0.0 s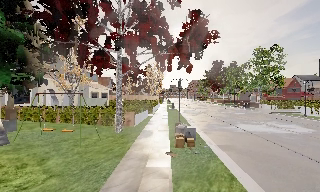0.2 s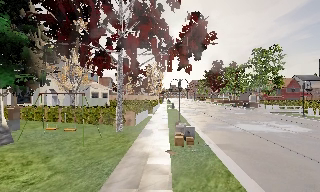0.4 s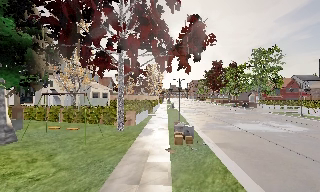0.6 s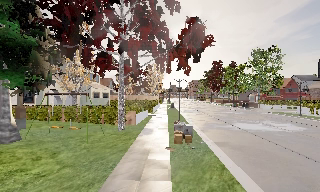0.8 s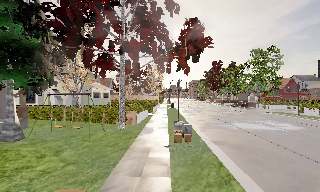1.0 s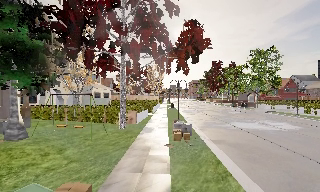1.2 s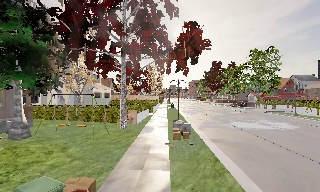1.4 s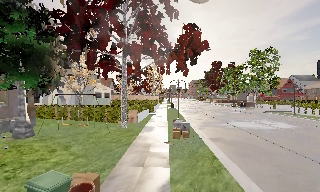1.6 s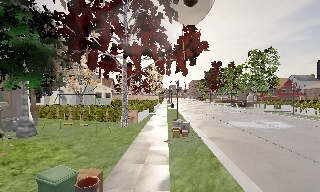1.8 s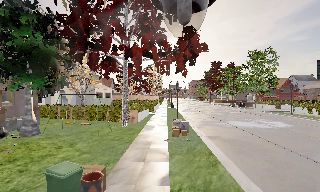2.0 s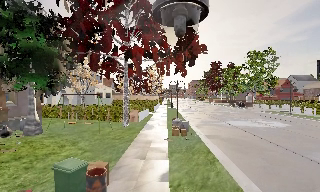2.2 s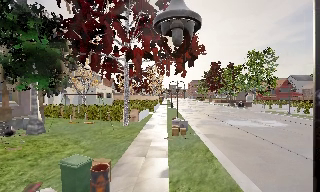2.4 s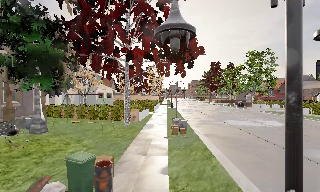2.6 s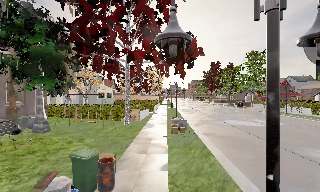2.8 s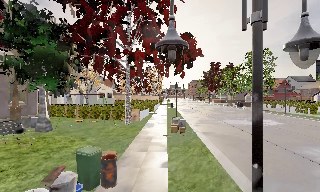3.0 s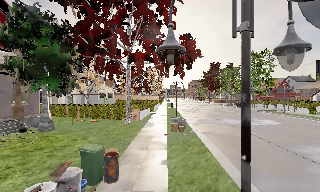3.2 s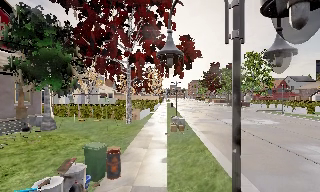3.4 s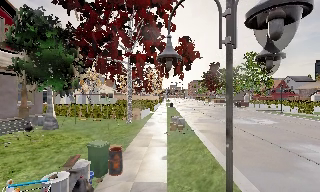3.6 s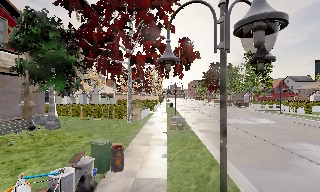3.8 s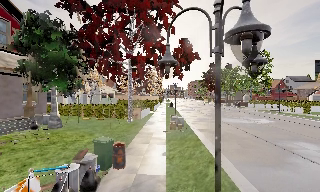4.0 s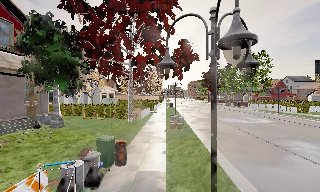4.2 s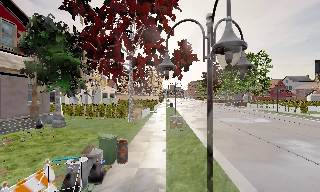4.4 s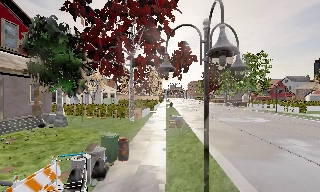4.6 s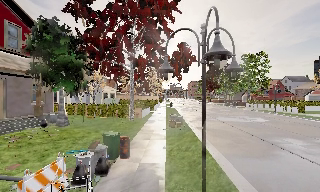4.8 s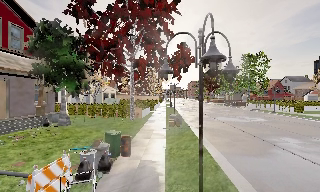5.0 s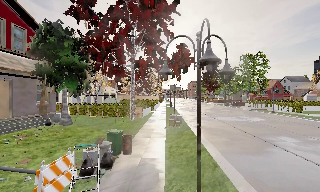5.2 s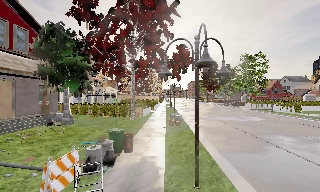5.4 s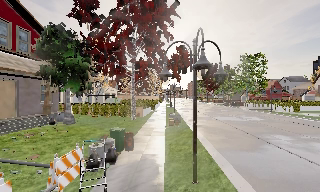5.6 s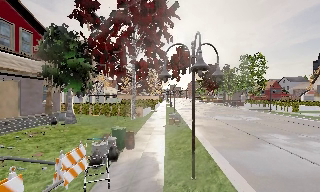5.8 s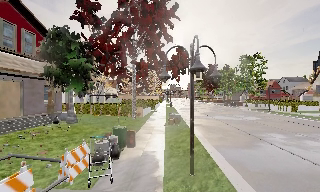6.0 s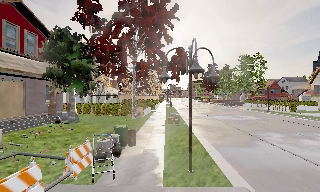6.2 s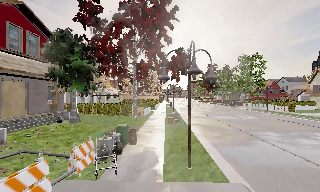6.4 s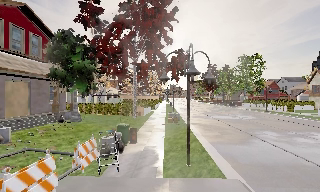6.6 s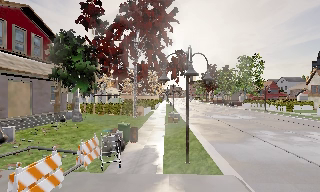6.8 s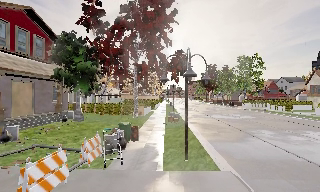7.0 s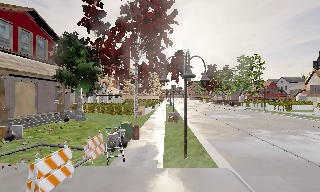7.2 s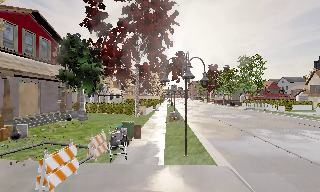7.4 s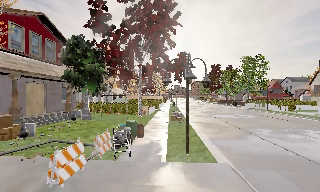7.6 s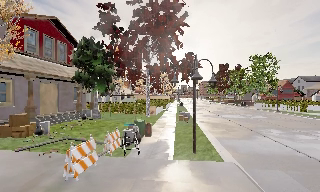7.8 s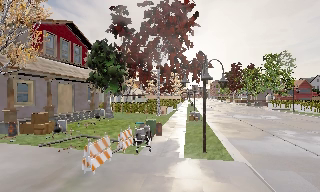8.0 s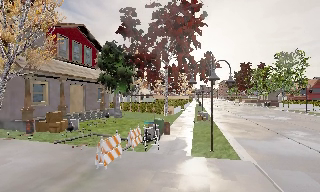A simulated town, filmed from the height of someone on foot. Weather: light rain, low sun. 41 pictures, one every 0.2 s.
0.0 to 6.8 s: The camera travels backward, about 8 m, so what stands in front gets smaller.
6.8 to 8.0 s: The scene slides to the right, as the camera pans about 10 degrees to its left. It travels backward, about 1.5 m, so what stands in front gets smaller.
The film runs backward here.
